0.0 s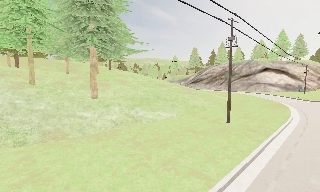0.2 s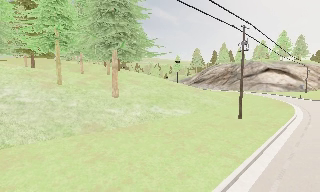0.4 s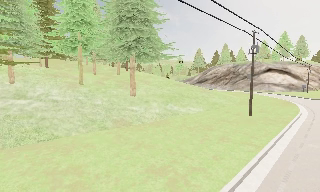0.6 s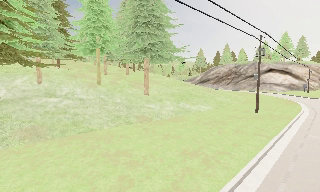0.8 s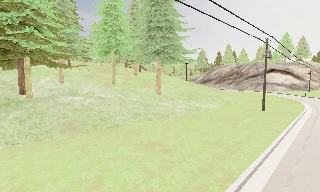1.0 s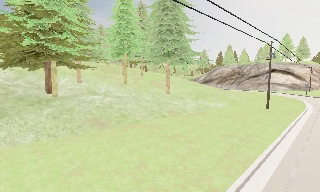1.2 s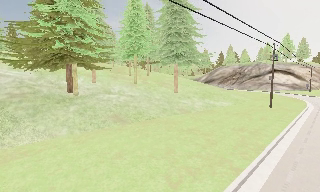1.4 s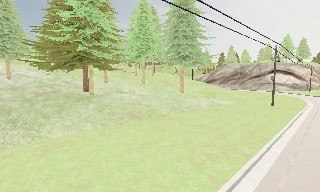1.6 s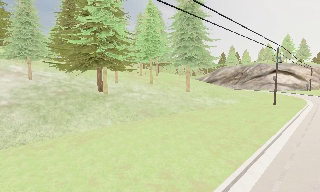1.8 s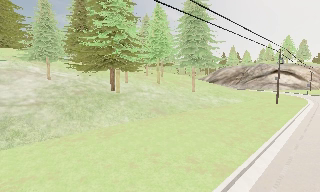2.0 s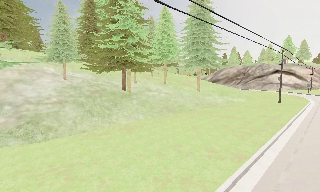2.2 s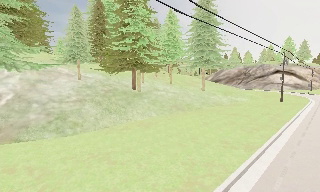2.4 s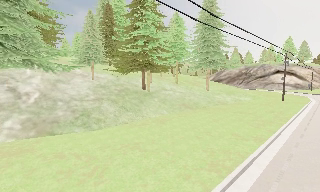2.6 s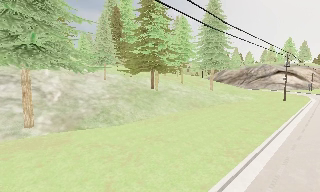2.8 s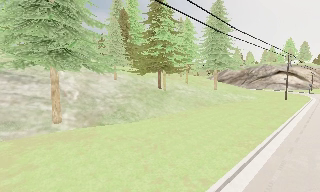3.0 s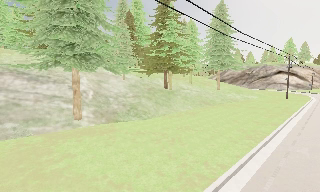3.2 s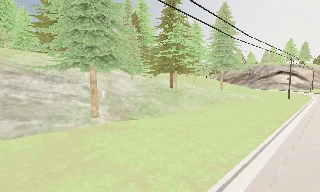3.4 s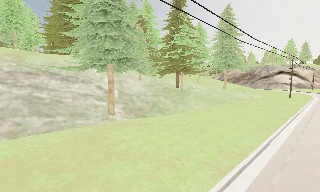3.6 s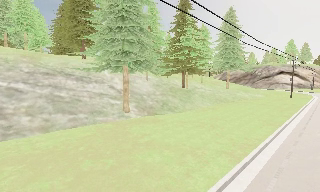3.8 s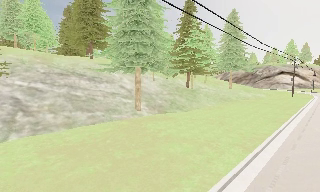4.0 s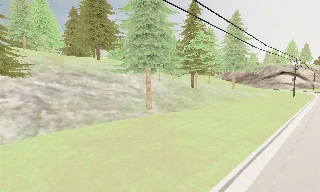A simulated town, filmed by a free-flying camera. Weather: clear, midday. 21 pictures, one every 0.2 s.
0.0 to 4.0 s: The camera travels to its left and backward, about 30 m, so close, fixed things drift to the right.
The film runs backward here.
